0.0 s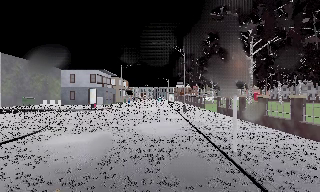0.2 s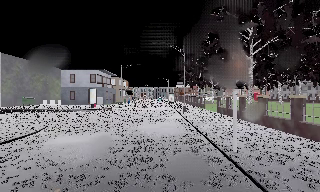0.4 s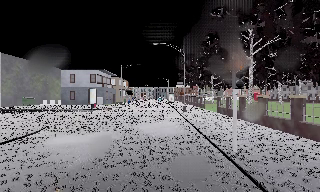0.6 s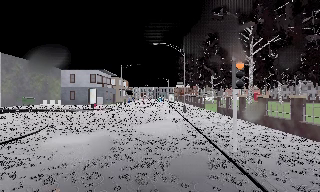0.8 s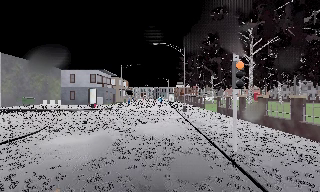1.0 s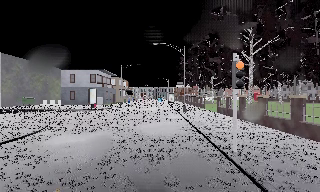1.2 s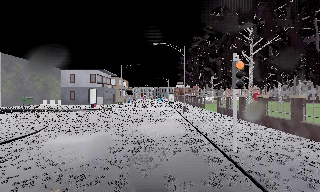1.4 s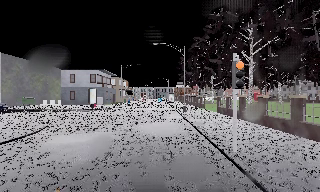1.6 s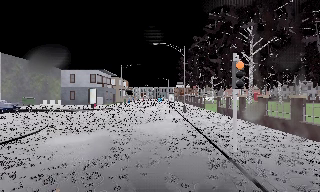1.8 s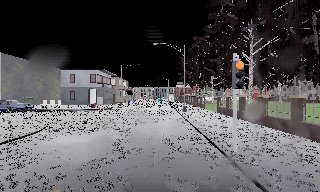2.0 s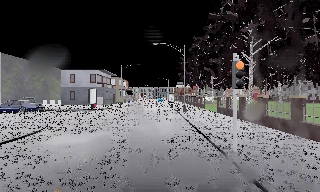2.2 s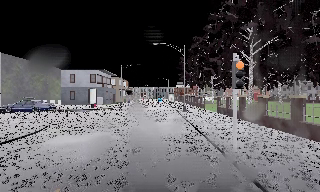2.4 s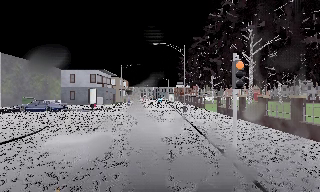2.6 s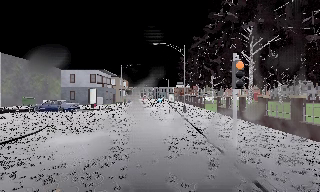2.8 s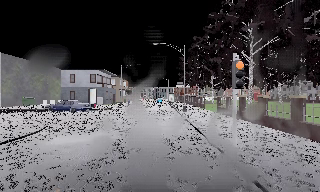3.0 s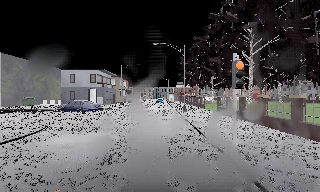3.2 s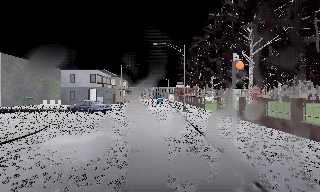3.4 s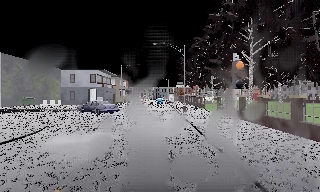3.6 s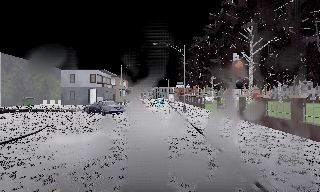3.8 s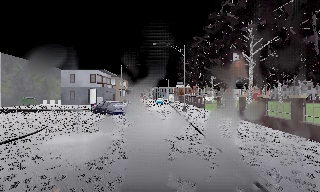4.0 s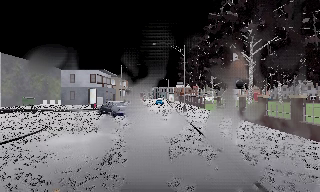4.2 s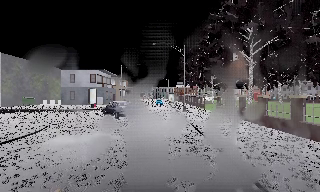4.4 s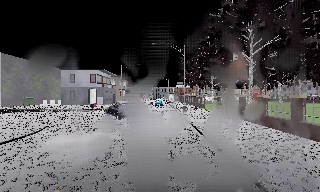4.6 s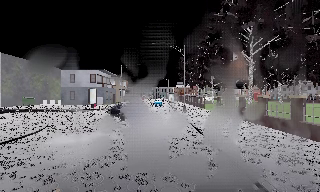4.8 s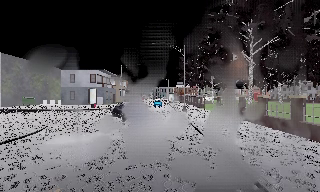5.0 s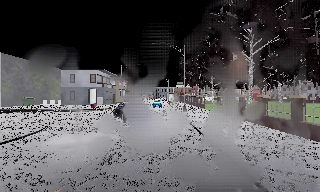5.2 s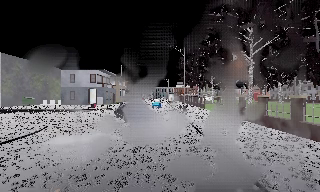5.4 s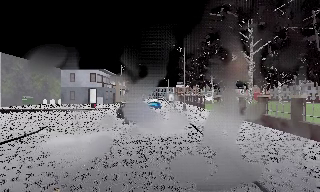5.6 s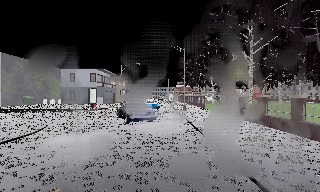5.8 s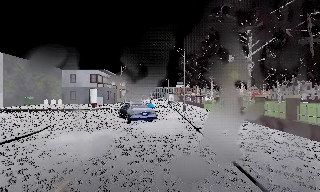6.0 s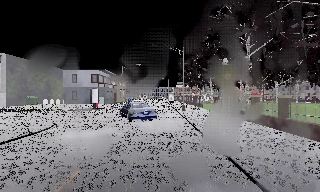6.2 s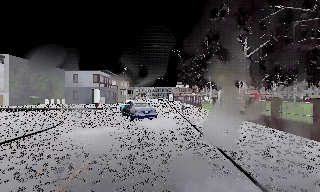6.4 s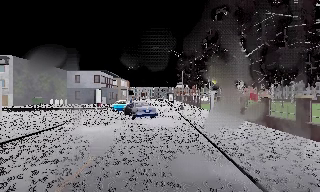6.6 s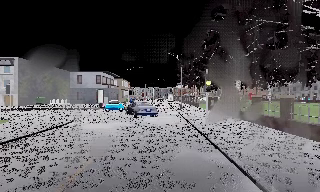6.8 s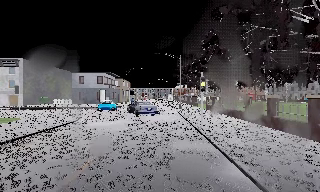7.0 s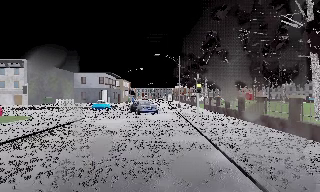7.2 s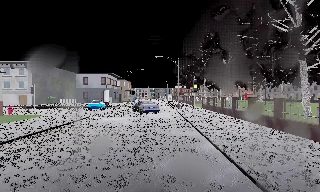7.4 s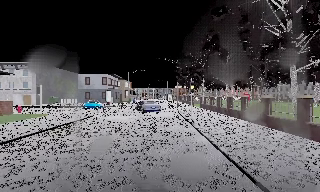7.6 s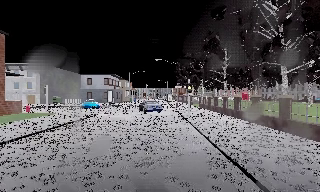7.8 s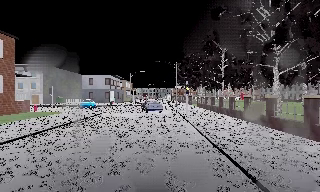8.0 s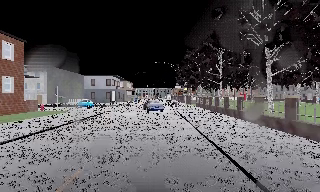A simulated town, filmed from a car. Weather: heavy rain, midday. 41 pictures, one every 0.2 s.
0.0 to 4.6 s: The camera keeps its place and its aim.
4.6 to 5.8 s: The camera shifts only a little, or ends up much as it began.
5.8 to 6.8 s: The camera travels backward, about 3.5 m, so what stands in front gets smaller. It gains speed.
6.8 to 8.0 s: The camera travels backward, about 6 m, so what stands in front gets smaller.
The film runs backward here.
